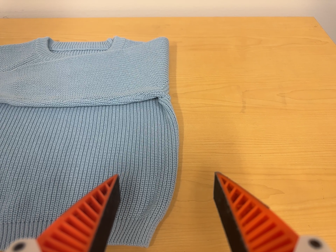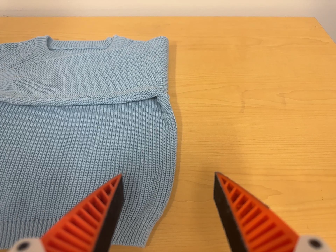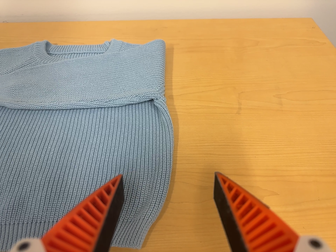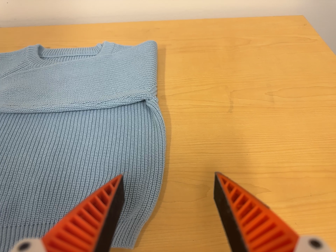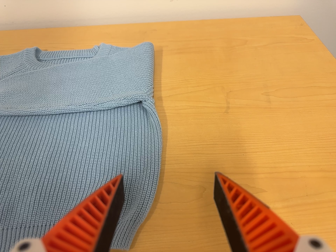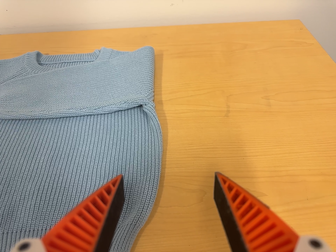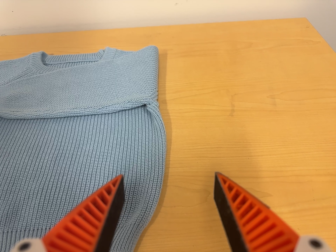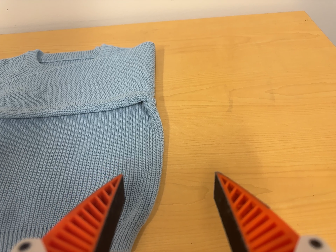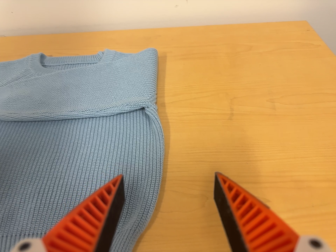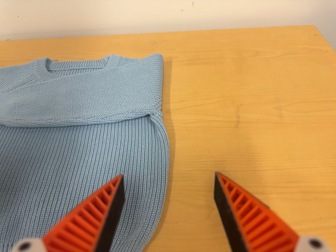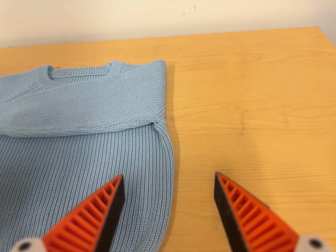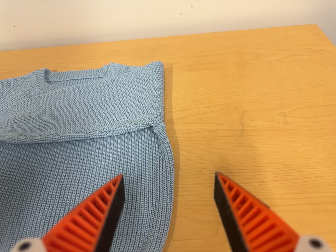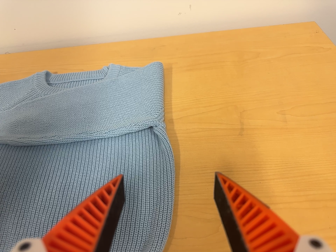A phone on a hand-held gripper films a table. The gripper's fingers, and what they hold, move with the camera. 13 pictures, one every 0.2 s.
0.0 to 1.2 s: The camera shifts only a little, or ends up much as it began.
1.2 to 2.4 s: The camera travels toward the top of its view, about 5 cm, so close, fixed things drift downward.
The film runs backward here.
